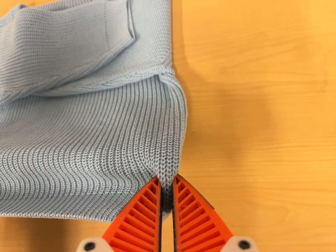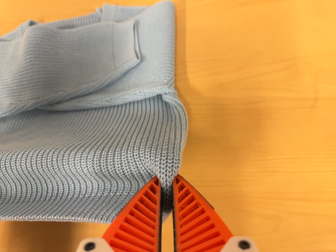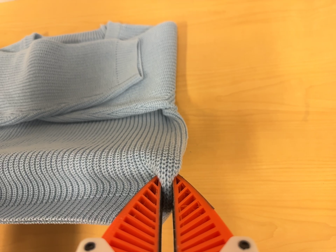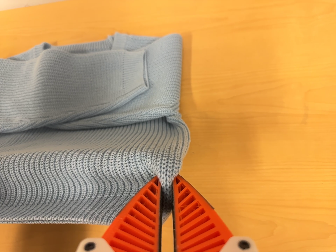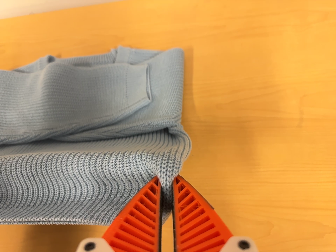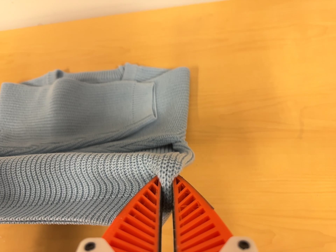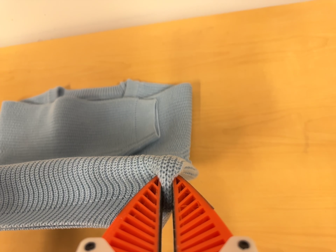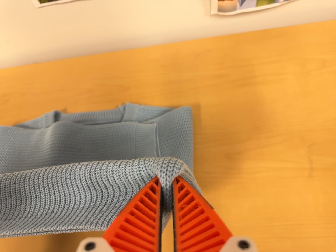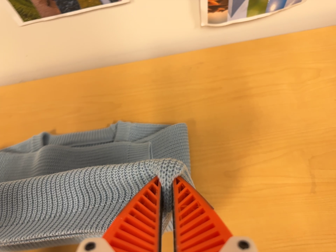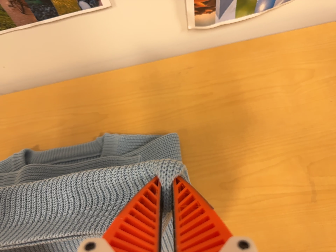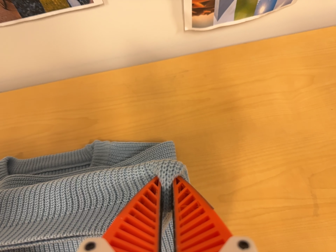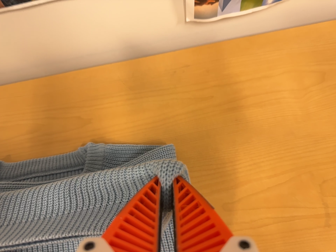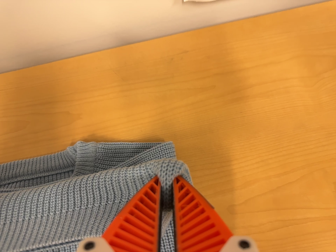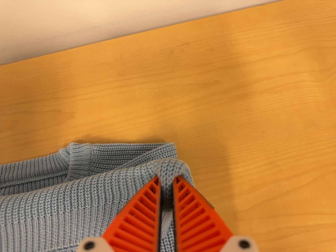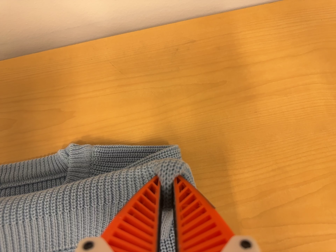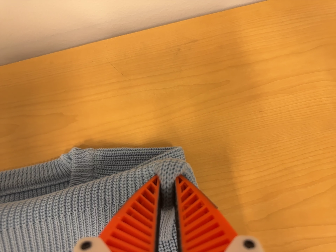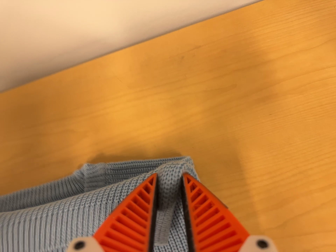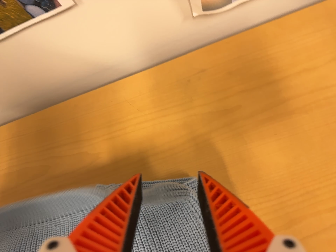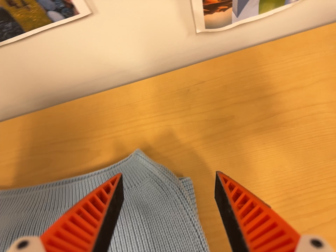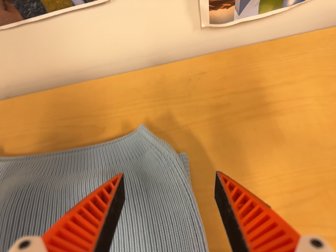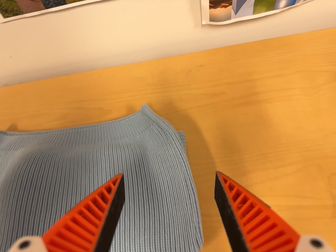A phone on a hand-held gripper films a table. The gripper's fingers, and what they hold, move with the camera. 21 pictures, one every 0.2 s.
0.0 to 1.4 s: The camera travels to its left and backward, about 7 cm. Its aim tips toward the top of its view by about 15 degrees, and the scene shifts downward.
1.4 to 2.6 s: The camera travels forward and toward the top of its view, about 20 cm, so what stands in front looms larger.
2.6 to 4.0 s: The camera travels backward and toward the bottom of its view, about 12 cm, so what stands in front gets smaller. Its aim tips toward the top of its view by about 10 degrees.
The film runs forward here.
